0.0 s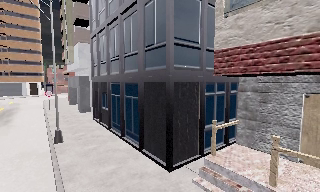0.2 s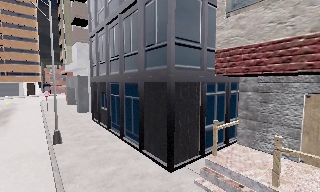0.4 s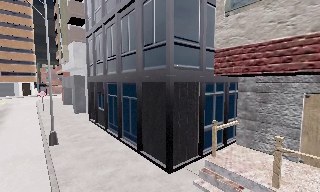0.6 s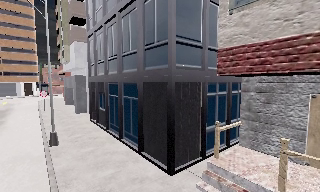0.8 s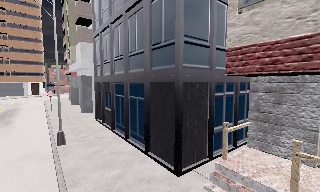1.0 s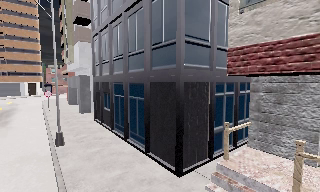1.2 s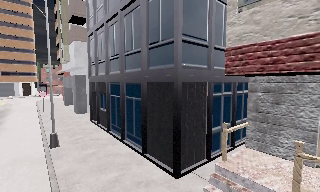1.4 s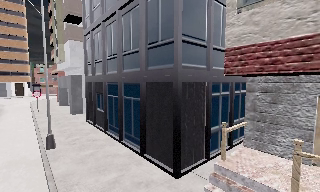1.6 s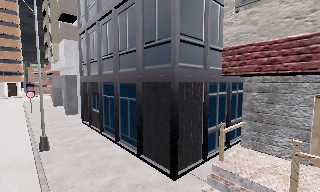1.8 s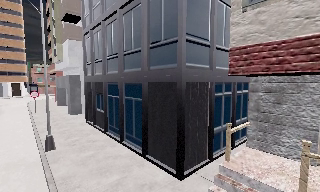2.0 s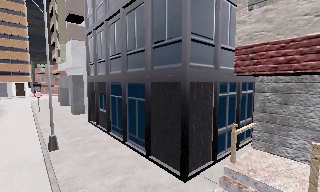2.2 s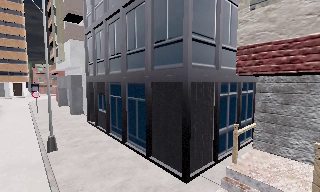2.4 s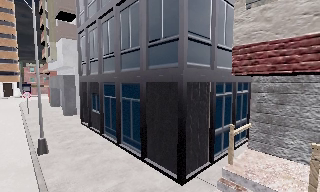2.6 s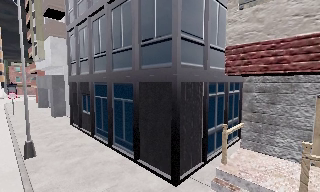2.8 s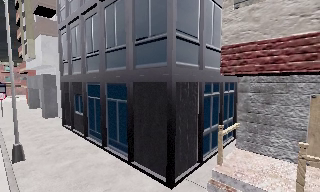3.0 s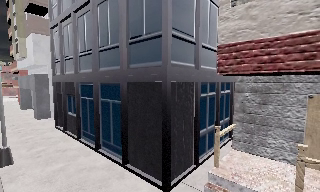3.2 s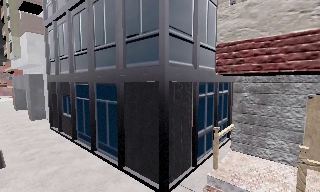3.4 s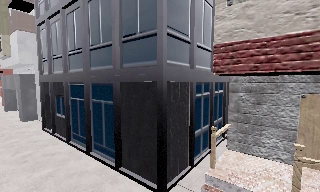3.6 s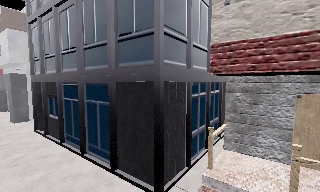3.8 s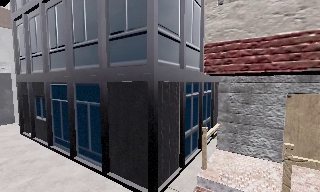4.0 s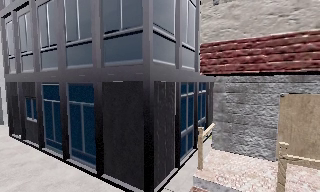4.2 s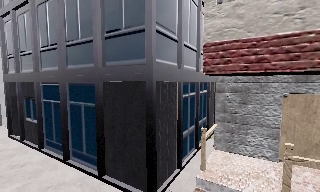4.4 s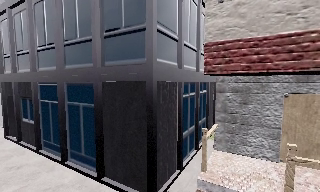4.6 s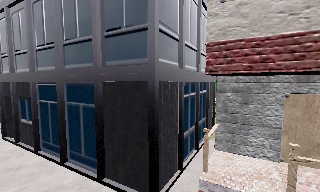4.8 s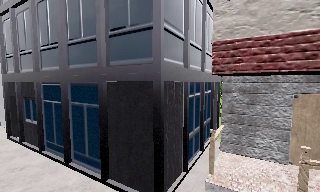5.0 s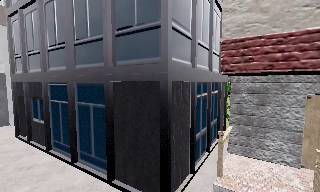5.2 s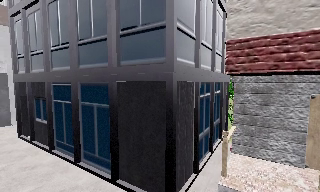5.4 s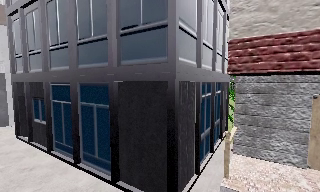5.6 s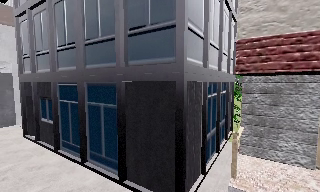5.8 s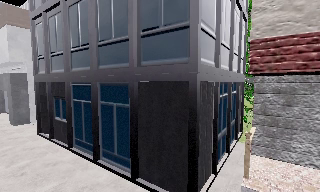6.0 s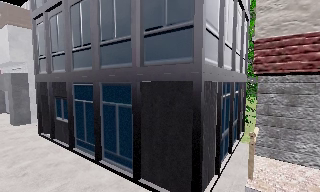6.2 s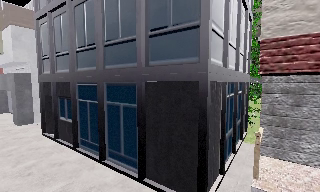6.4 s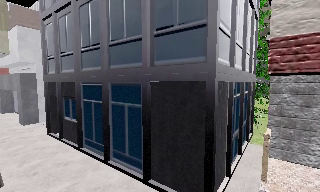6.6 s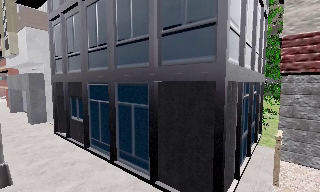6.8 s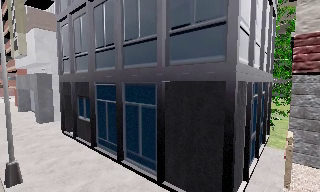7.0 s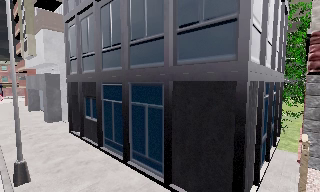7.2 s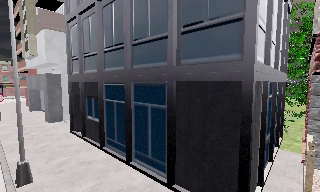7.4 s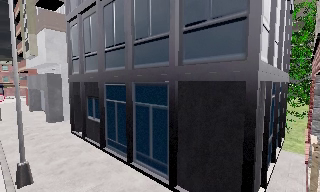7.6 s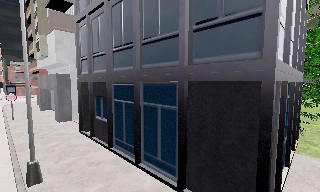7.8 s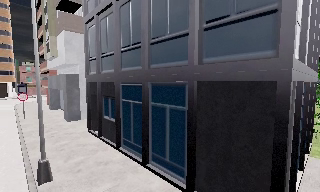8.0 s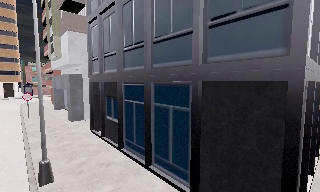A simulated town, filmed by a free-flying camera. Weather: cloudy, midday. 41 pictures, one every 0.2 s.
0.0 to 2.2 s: The camera travels to its left and forward, about 1 m.
2.2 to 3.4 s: The camera pans to its right, which is clockwise from overhead, by about 10 degrees. It travels forward, about 0.5 m, so what stands in front looms larger.
3.4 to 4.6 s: The camera shifts only a little, or ends up much as it began.
4.6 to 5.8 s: The camera travels to its left, about 0.5 m, so close, fixed things drift to the right.
5.8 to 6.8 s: The camera shifts only a little, or ends up much as it began.
6.8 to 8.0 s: The camera travels forward, about 0.5 m, so what stands in front looms larger.
The film runs forward here.
